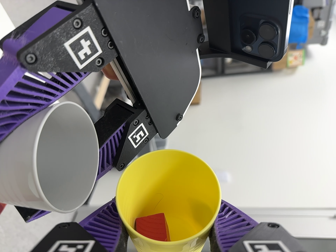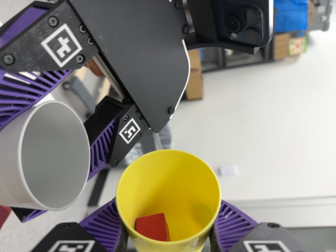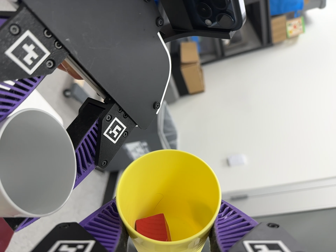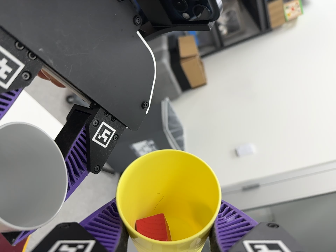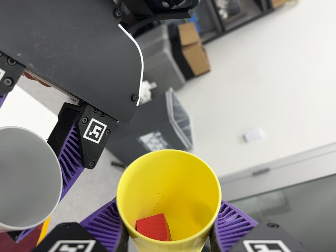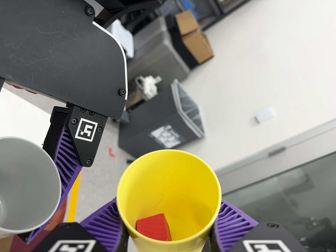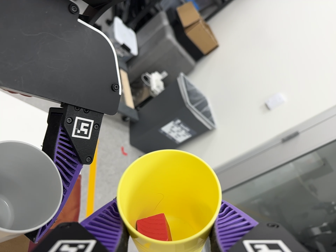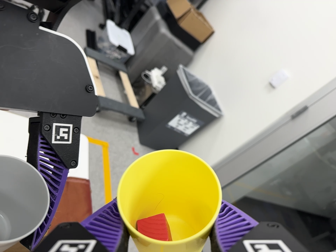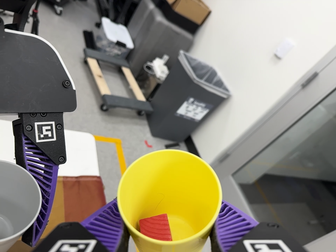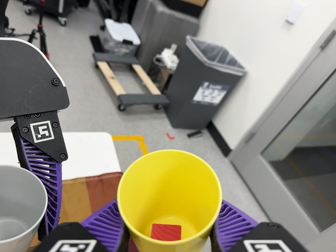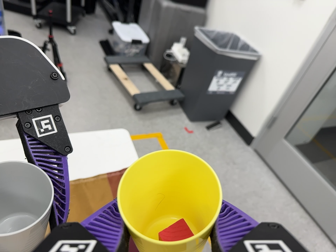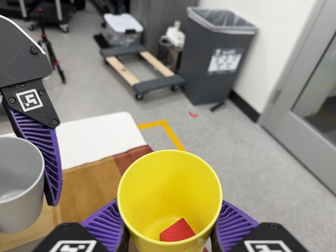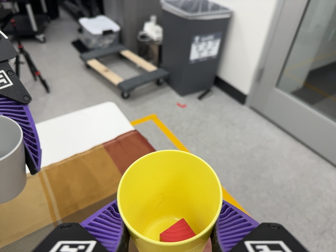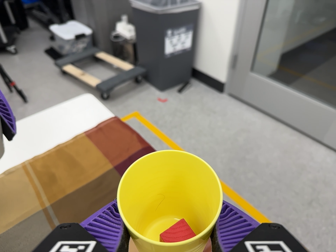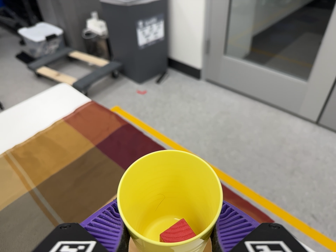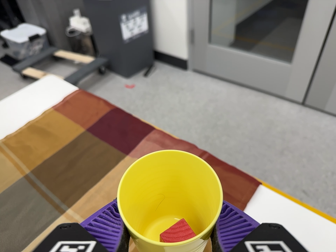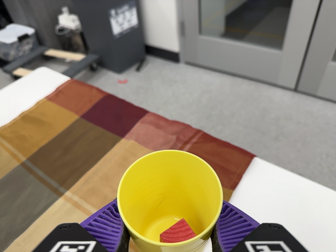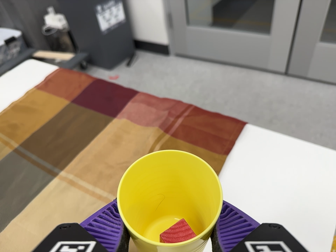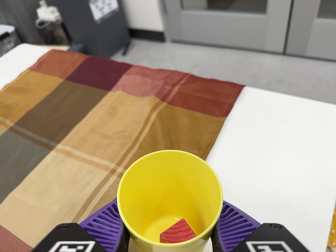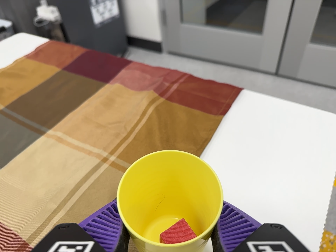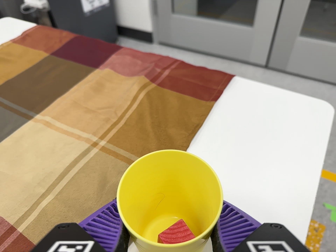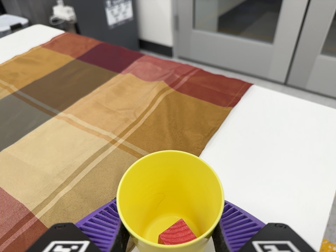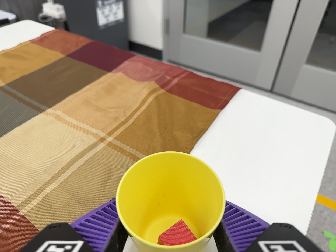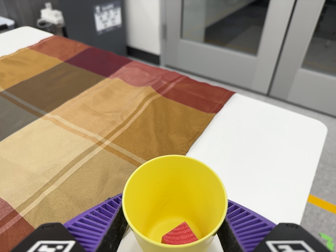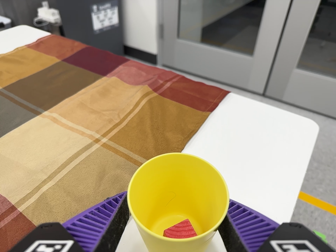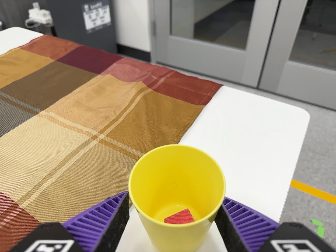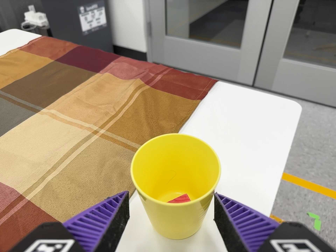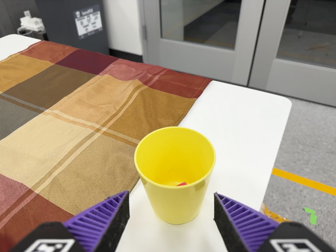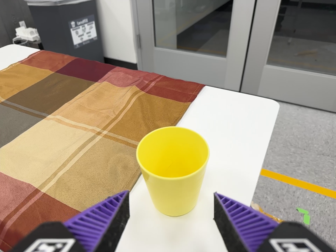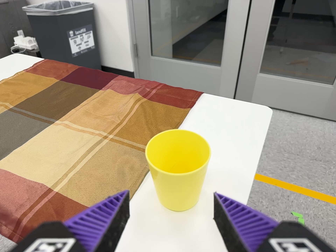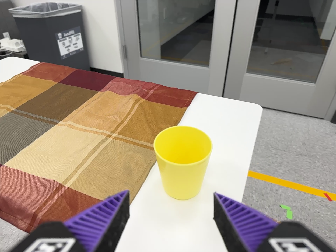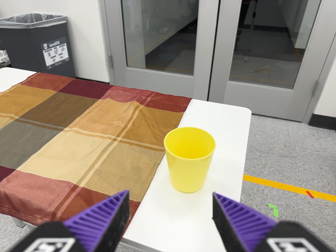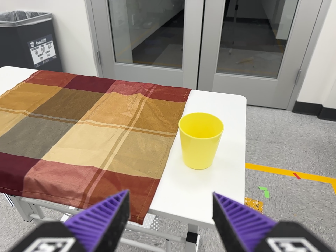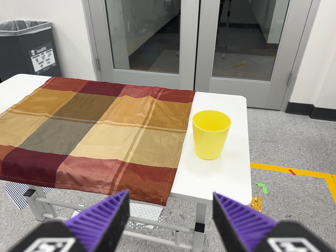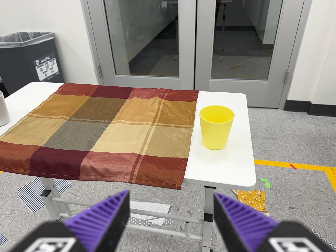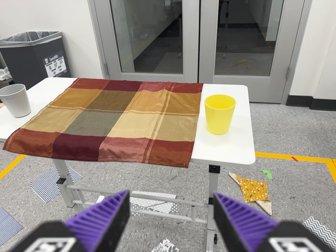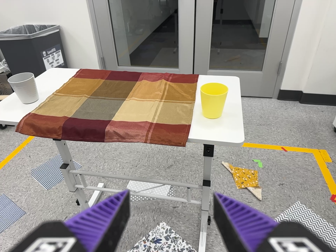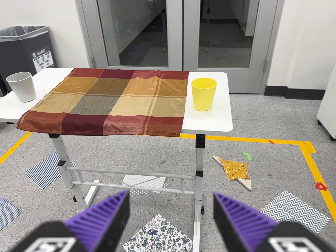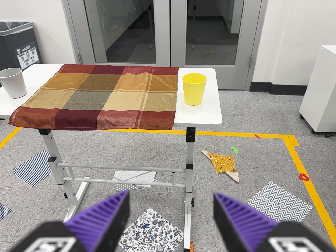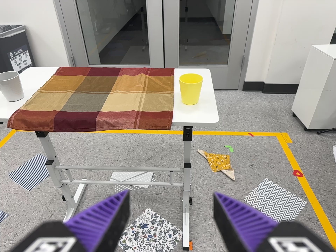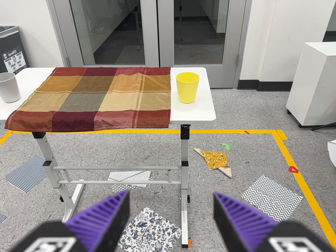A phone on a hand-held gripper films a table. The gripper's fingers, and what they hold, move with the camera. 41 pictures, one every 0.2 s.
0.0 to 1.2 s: The camera pans to its left by about 10 degrees. It travels to its right, about 9 cm. It rolls about its line of sight by about 30 degrees, and the scene rotates counterclockwise.
1.2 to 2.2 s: The camera pans to its left by about 15 degrees. It travels to its right, toward the bottom of its view and forward, about 14 cm. It rolls about its line of sight by about 40 degrees, and the scene rotates counterclockwise.
2.2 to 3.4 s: The camera pans to its right by about 10 degrees. It travels toward the bottom of its view, about 28 cm, so close, fixed things drift upward. It rolls about its line of sight by about 35 degrees, and the scene rotates counterclockwise.
3.4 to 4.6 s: The camera travels toward the bottom of its view, about 10 cm, so close, fixed things drift upward.
4.6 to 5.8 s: The camera travels backward, about 10 cm, so what stands in front gets smaller.
5.8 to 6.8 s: The camera pans to its right by about 10 degrees. It travels backward and to its left, about 30 cm, so what stands in front gets smaller. It rolls about its line of sight by about 10 degrees, and the scene rotates counterclockwise.
6.8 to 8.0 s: The camera travels backward and toward the bottom of its view, about 26 cm, so what stands in front gets smaller.
The film runs backward here.
